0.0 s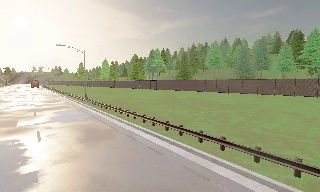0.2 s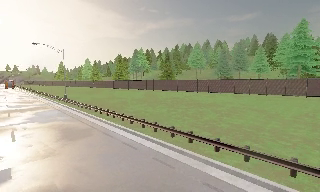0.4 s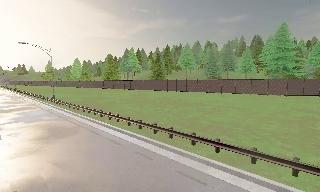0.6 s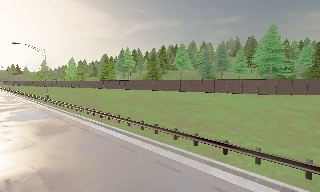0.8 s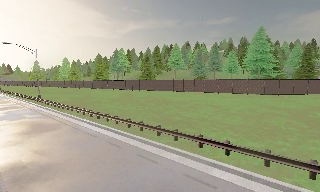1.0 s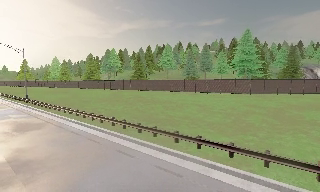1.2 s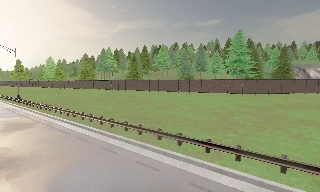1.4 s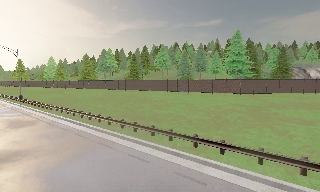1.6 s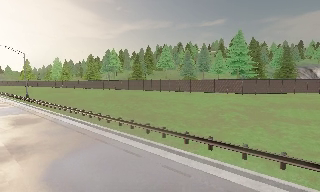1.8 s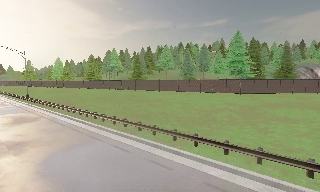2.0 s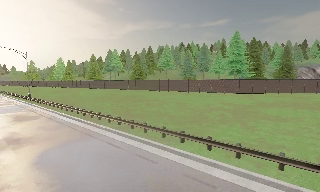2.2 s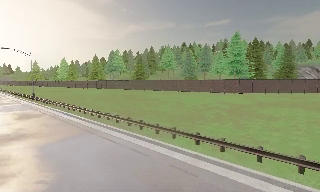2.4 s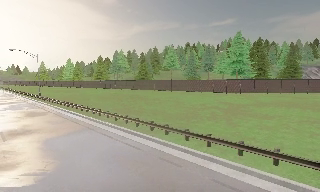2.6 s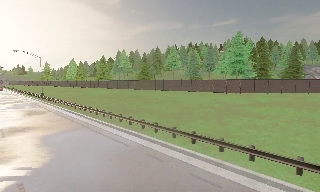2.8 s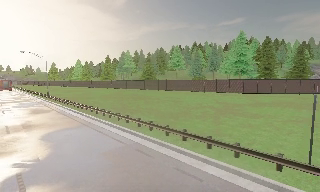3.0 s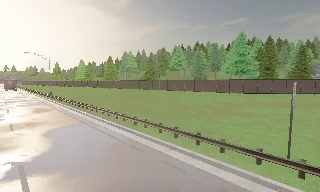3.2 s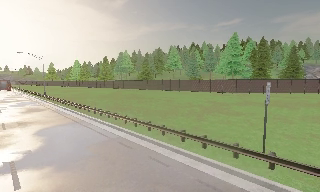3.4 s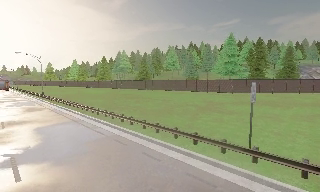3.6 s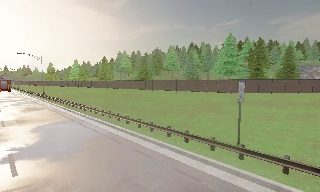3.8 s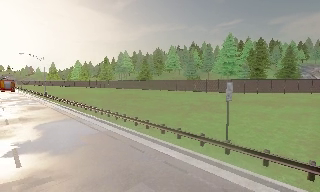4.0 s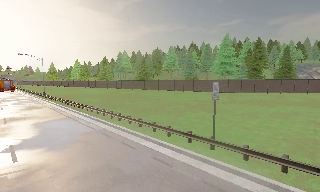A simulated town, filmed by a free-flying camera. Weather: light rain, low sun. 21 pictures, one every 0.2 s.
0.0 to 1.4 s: The camera swings to its right by about 15 degrees, and the scene slides to the left. It travels to its right and backward, about 5 m, so close, fixed things drift to the left.
1.4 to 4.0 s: The camera travels to its right and backward, about 8 m, so close, fixed things drift to the left.
The film runs backward here.
